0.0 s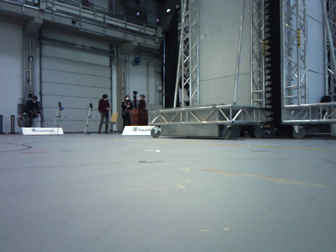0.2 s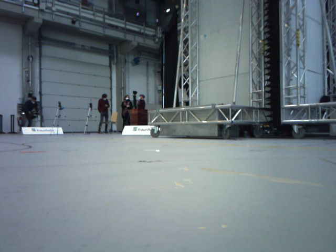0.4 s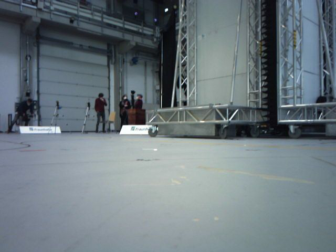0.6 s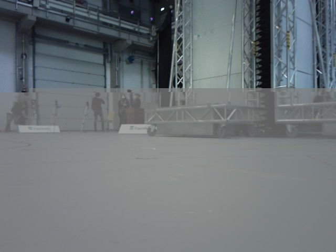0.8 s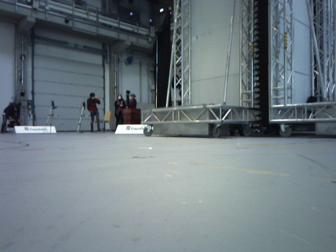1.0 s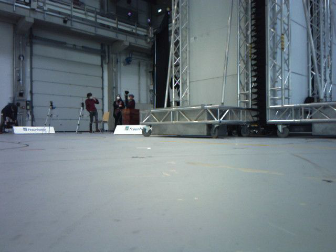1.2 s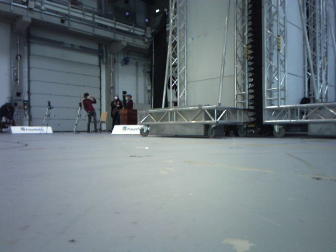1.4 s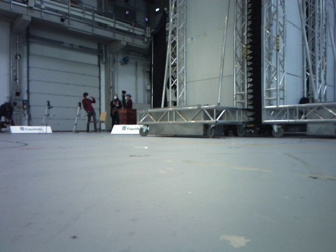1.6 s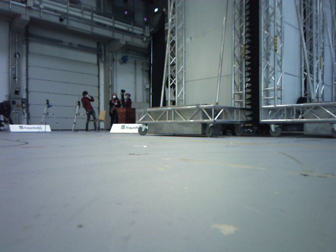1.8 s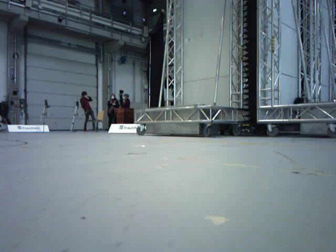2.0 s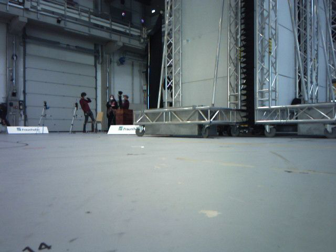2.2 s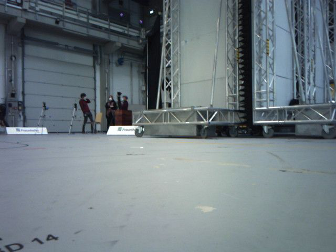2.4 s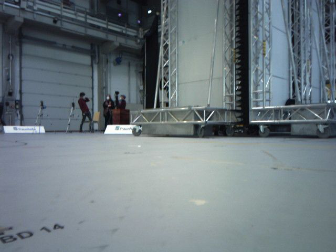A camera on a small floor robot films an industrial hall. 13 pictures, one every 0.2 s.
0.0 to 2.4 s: The camera travels backward, about 0.5 m, so what stands in front gets smaller.
The film runs backward here.
